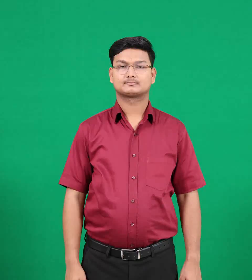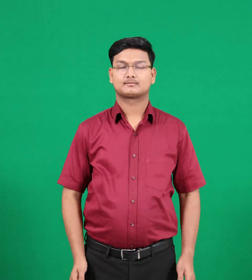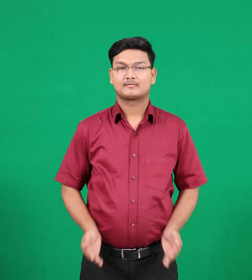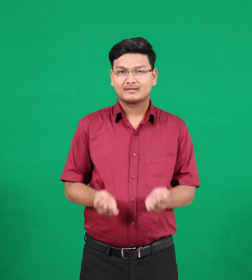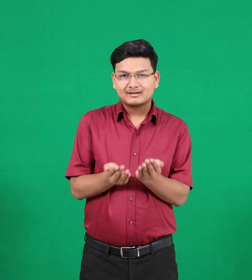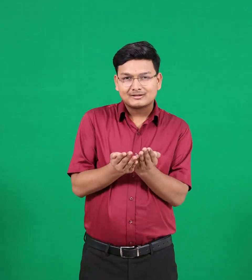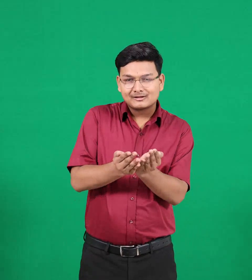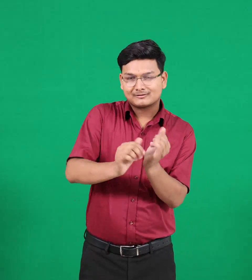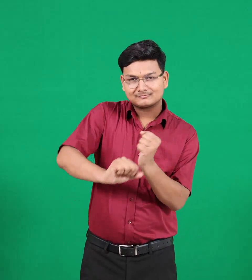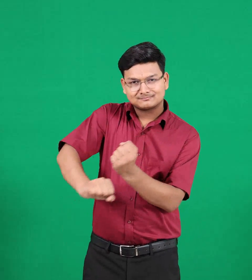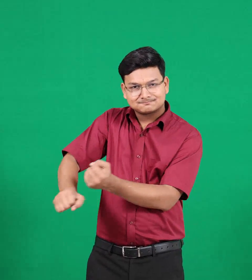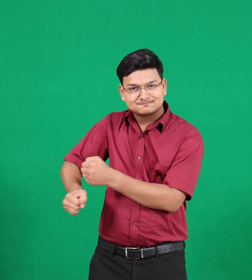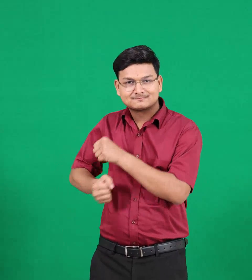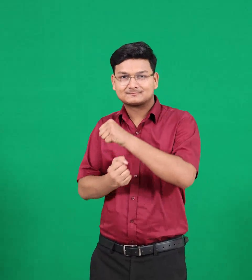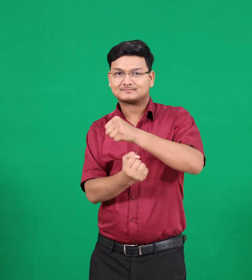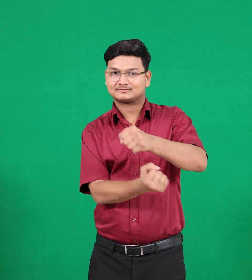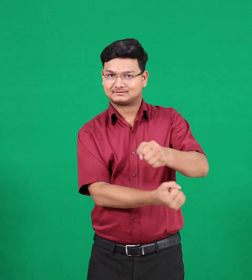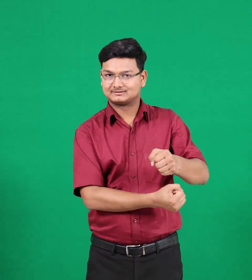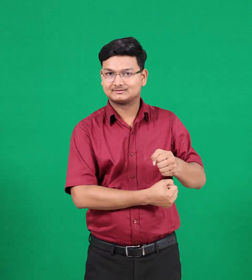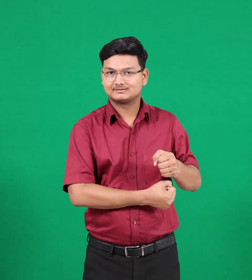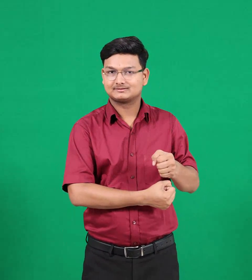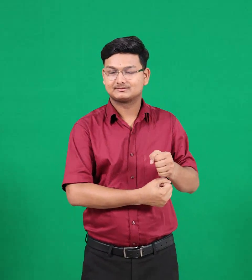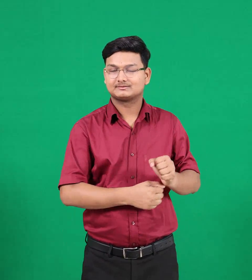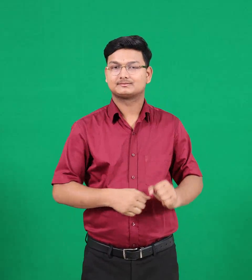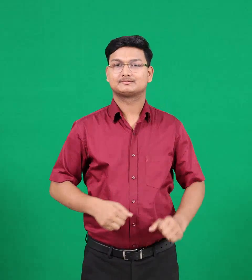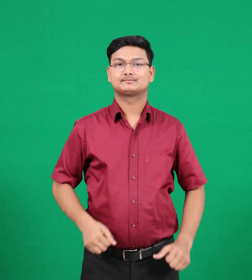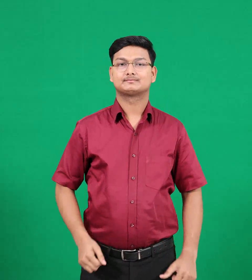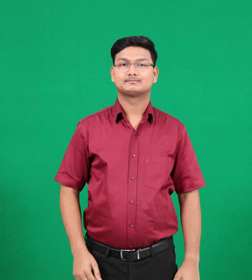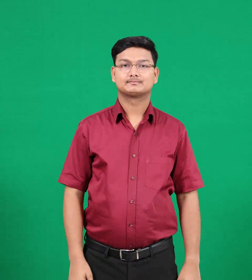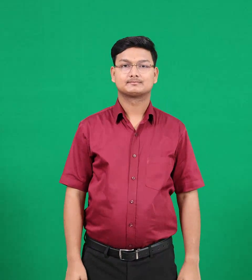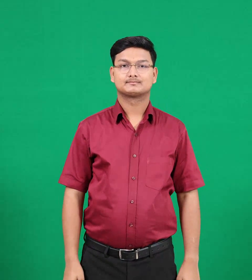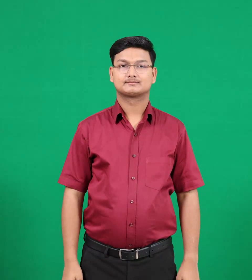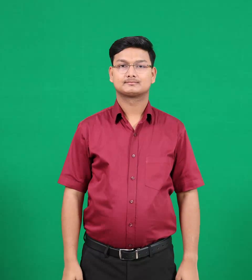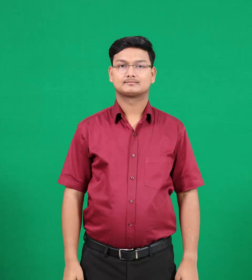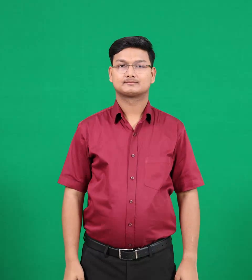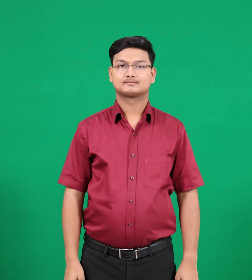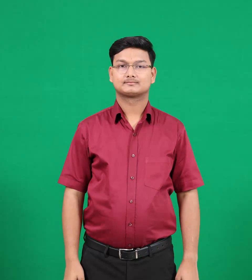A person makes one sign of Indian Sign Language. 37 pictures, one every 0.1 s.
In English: beat
